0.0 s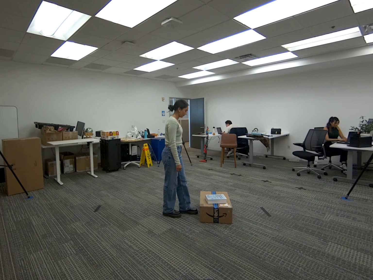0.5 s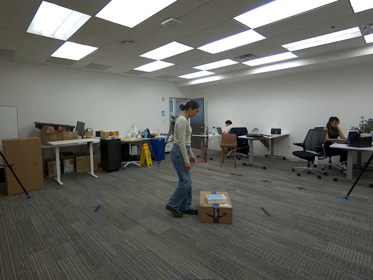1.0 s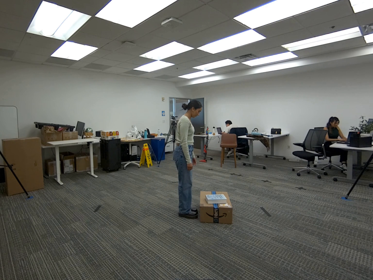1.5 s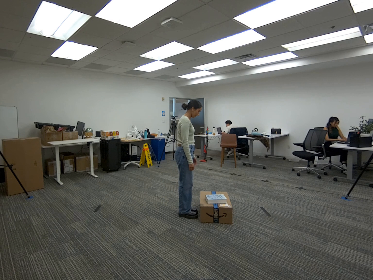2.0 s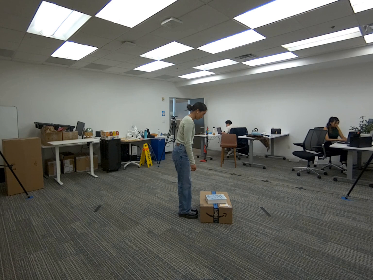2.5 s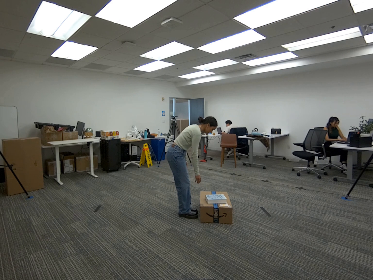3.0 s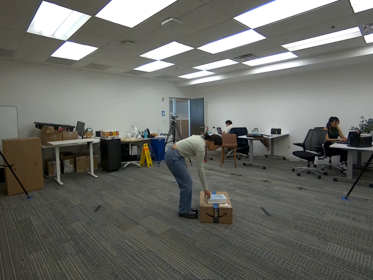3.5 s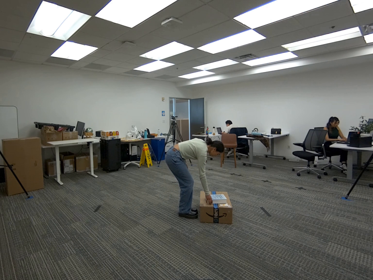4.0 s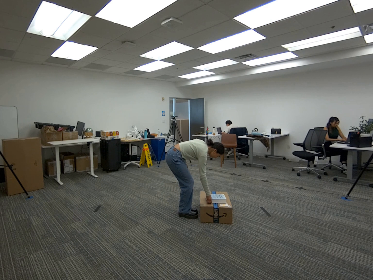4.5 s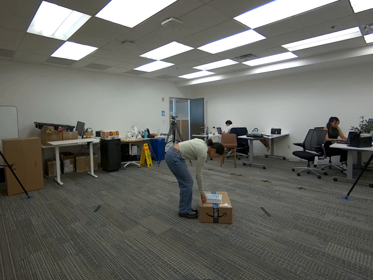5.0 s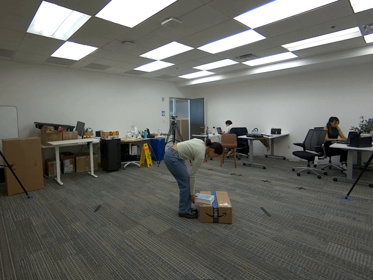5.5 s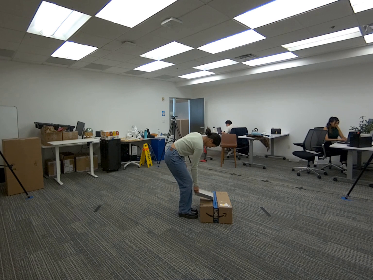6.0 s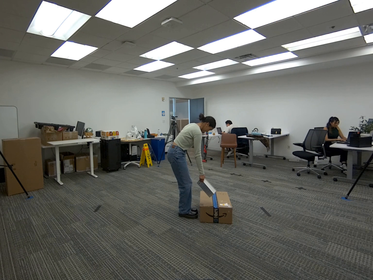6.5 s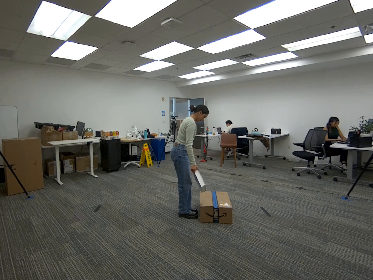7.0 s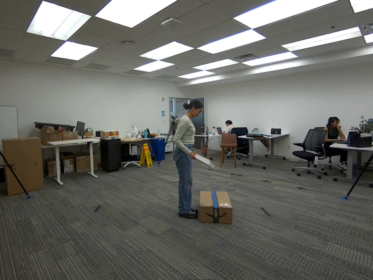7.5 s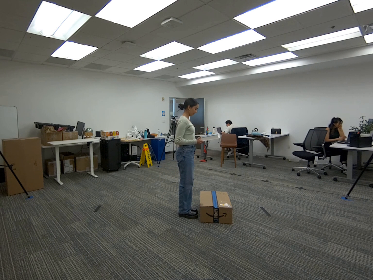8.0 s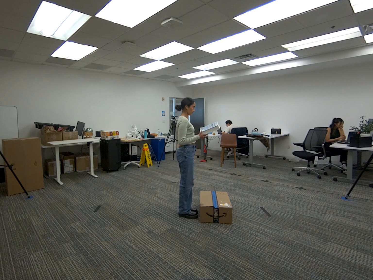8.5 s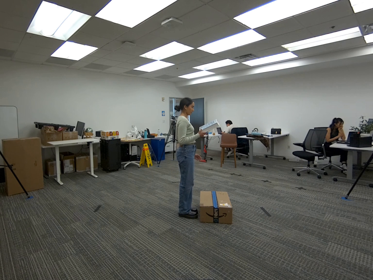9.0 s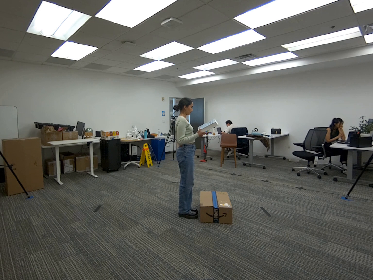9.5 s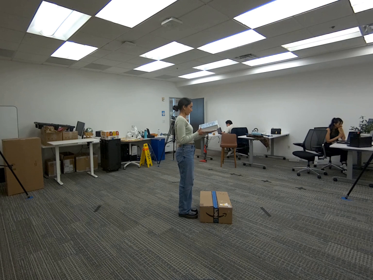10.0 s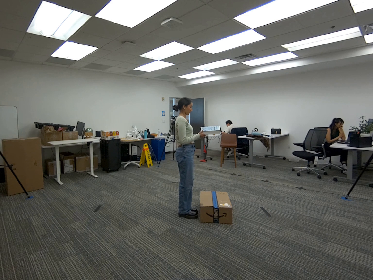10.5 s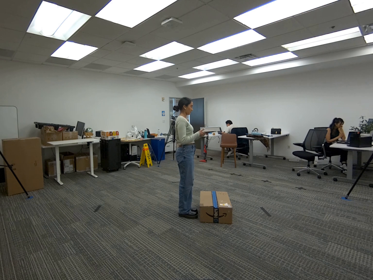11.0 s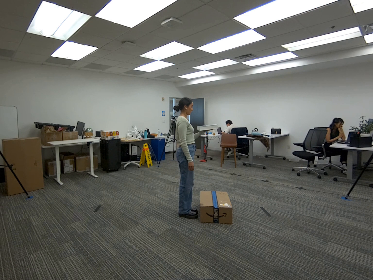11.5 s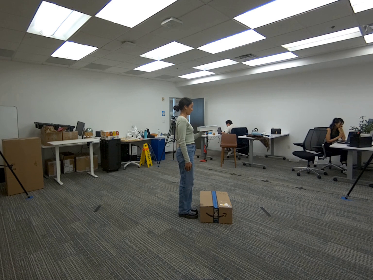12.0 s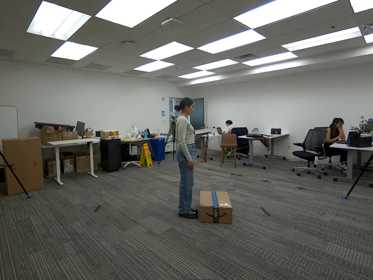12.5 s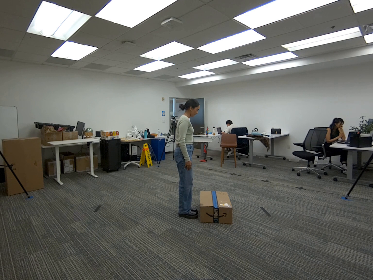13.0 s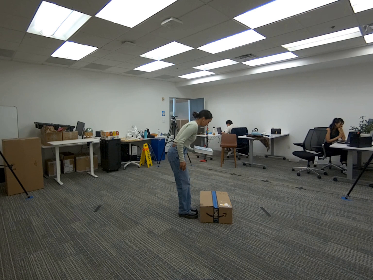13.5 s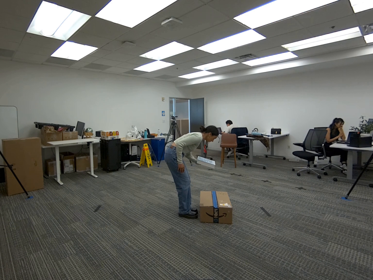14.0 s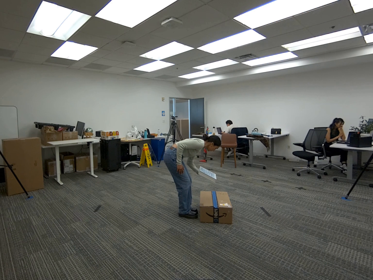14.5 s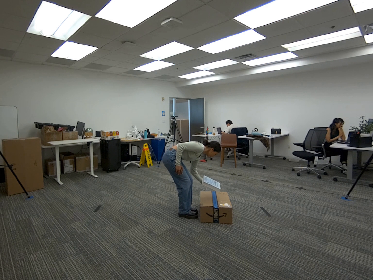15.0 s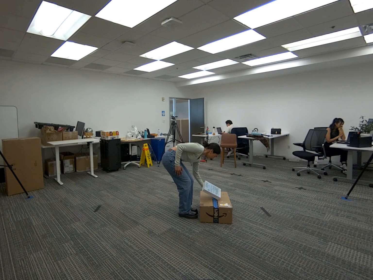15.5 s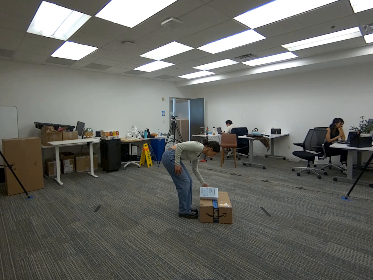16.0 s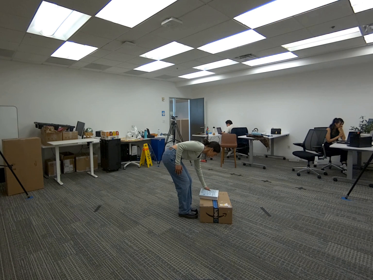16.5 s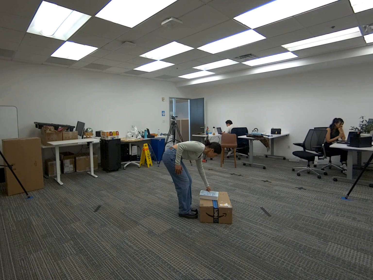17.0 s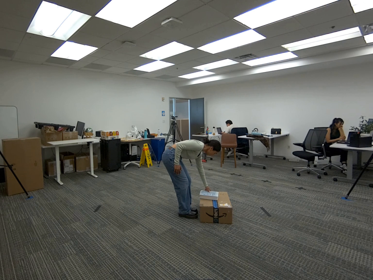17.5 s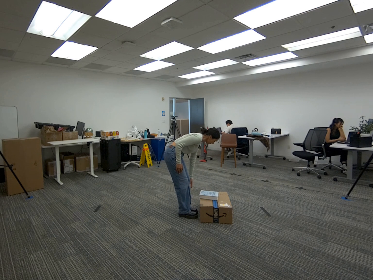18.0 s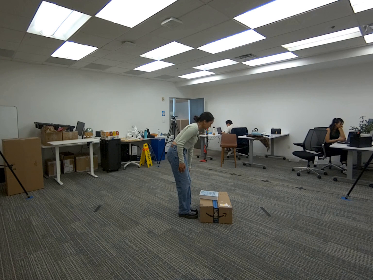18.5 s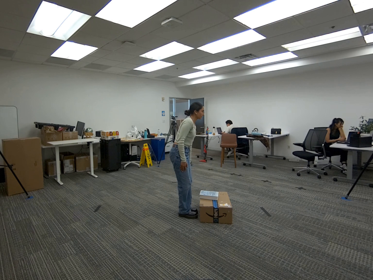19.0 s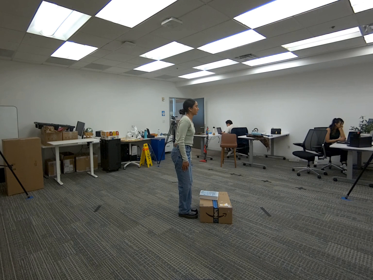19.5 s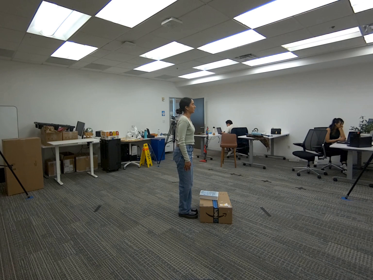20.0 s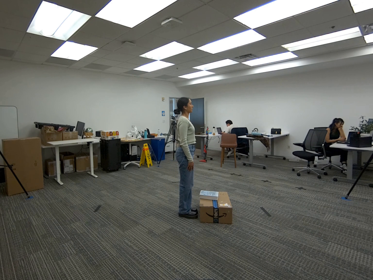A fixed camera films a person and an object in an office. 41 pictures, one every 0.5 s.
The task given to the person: Walk to the light blue book on the big brown cardboard box. Pick up the book with your right hand, transfer it to your left hand, and place it back on top of the box with your left hand.
